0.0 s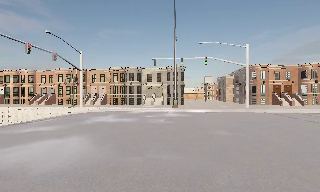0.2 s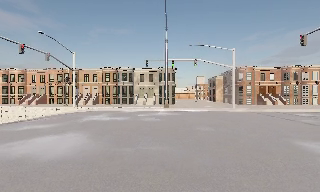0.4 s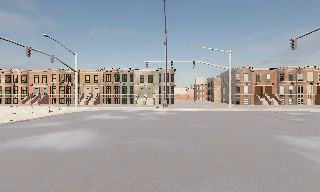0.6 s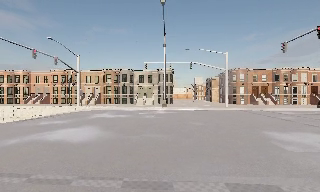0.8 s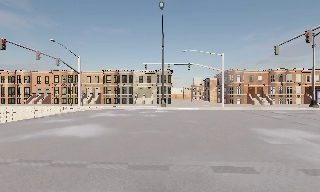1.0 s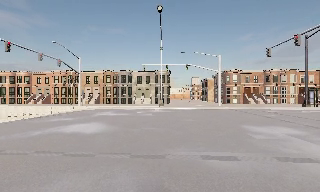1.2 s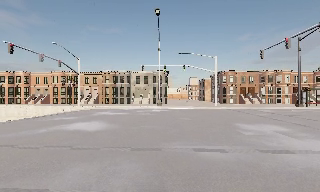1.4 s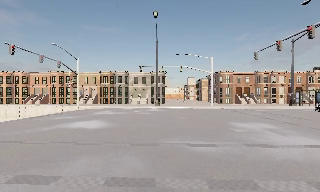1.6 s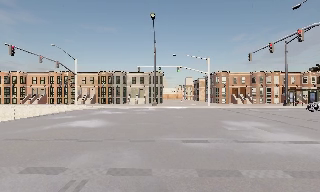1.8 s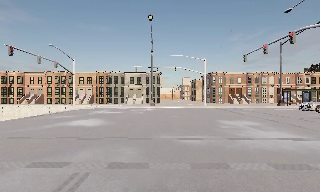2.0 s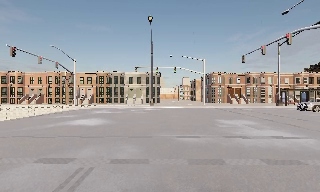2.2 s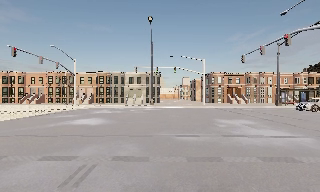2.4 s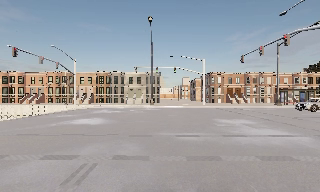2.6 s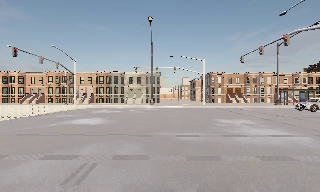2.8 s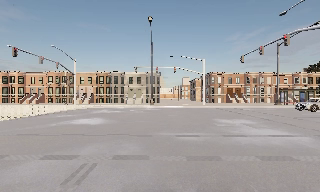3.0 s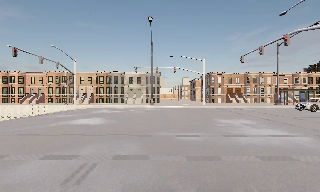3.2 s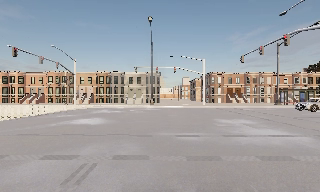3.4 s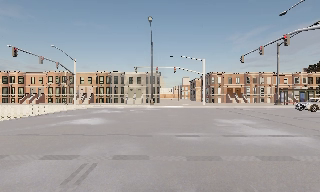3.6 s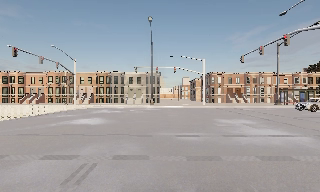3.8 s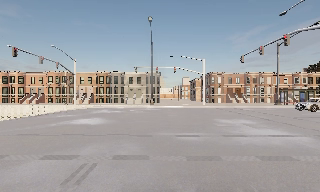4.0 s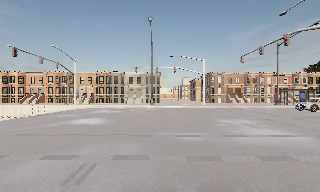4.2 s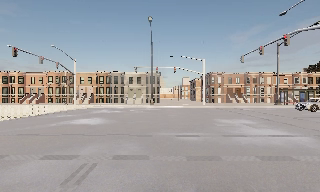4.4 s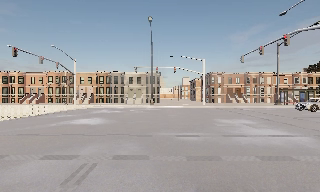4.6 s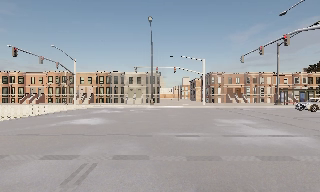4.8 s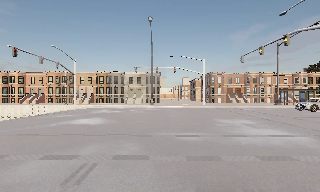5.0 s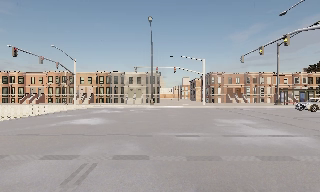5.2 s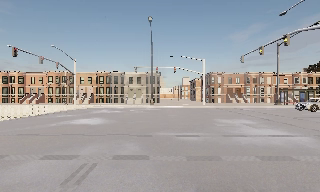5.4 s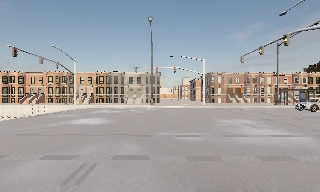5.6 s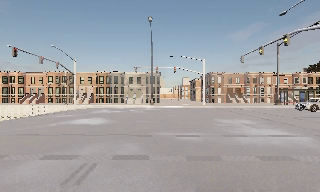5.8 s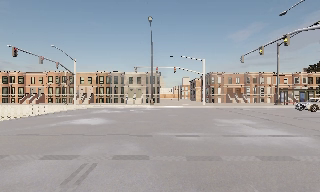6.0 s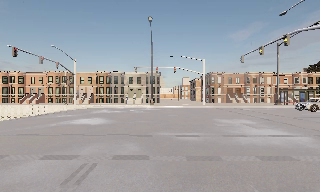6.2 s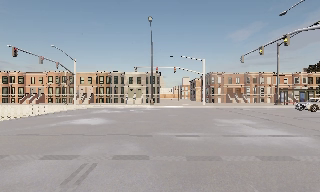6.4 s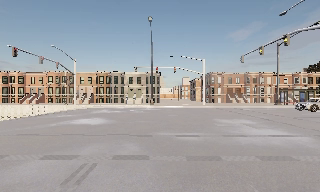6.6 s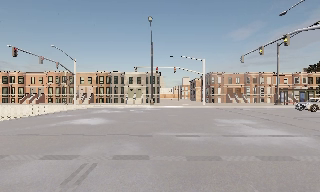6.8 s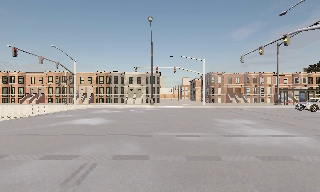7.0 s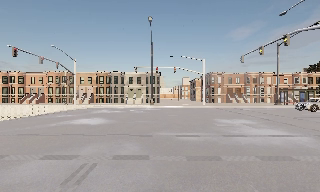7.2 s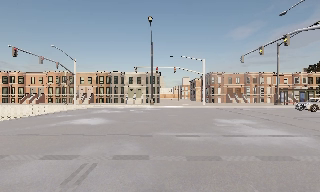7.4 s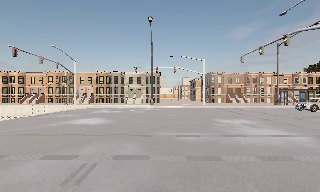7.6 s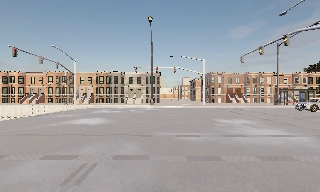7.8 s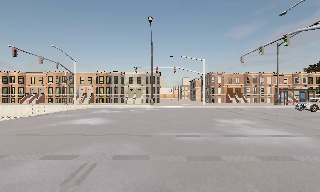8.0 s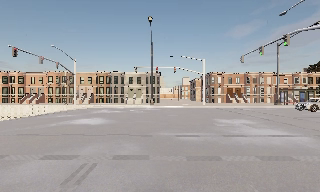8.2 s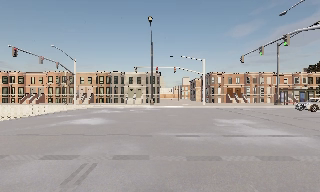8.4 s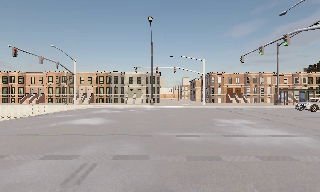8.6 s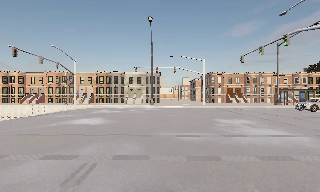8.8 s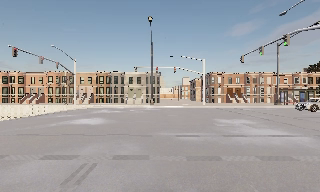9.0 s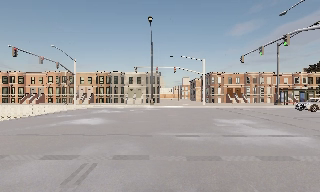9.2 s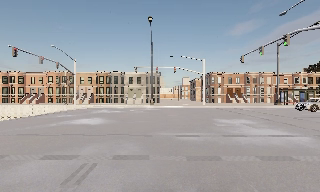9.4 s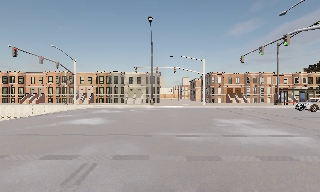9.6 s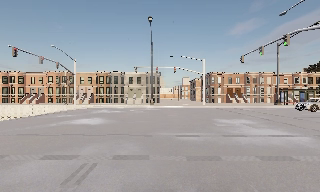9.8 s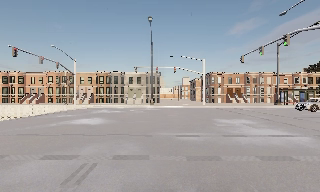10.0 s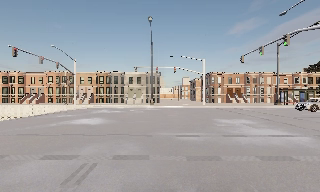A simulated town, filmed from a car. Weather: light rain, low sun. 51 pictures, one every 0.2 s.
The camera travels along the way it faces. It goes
backward.
0.0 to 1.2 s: The camera travels backward, about 4.5 m, so what stands in front gets smaller.
1.2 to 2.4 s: The camera travels backward, about 2 m, so what stands in front gets smaller. It loses speed.
2.4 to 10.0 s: The camera keeps its place and its aim.
The film runs backward here.
